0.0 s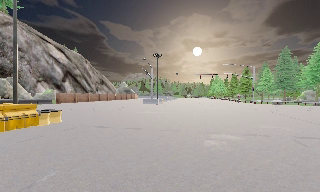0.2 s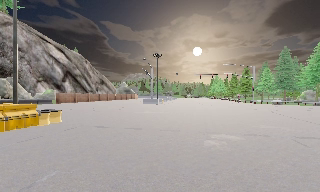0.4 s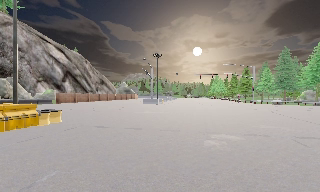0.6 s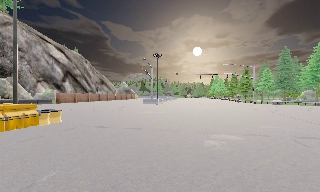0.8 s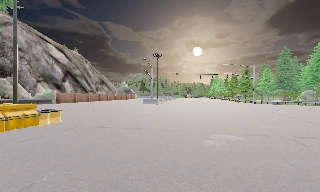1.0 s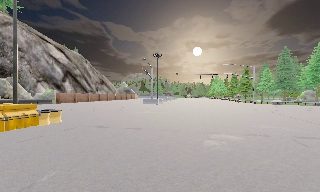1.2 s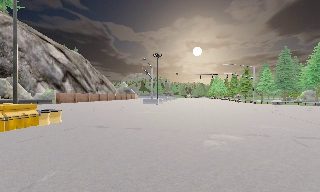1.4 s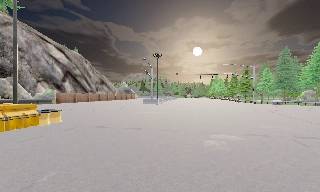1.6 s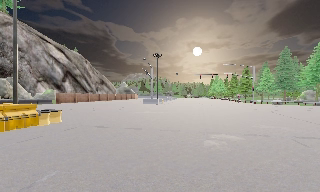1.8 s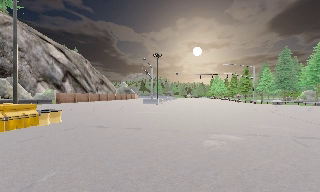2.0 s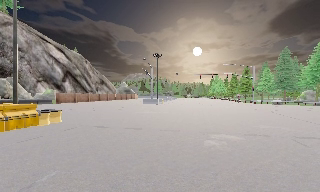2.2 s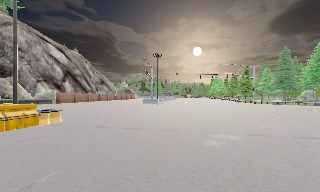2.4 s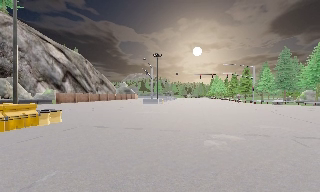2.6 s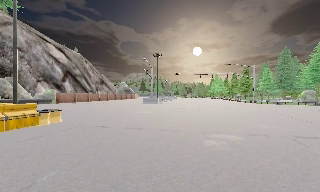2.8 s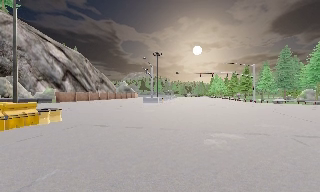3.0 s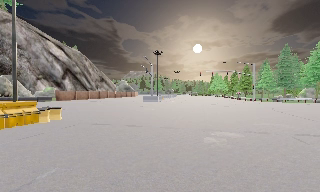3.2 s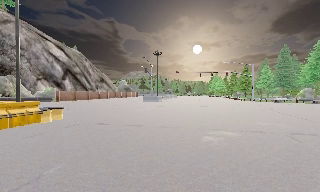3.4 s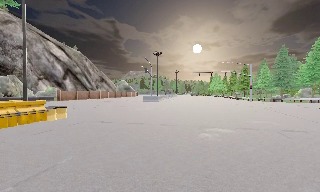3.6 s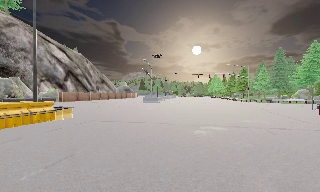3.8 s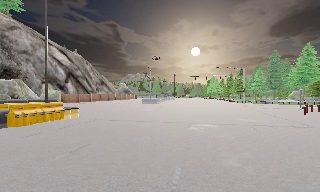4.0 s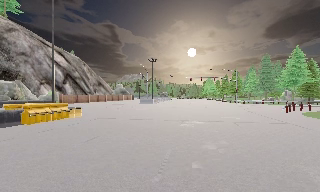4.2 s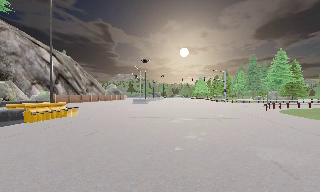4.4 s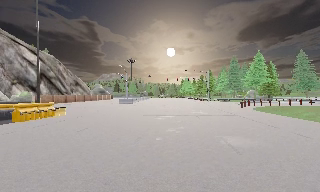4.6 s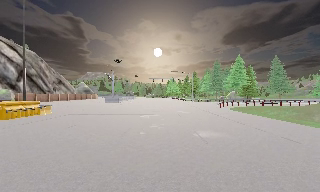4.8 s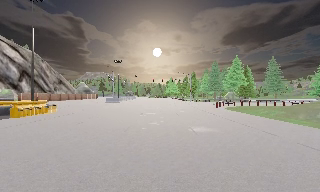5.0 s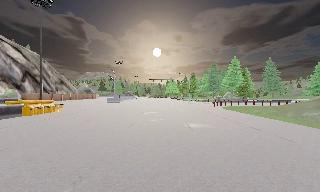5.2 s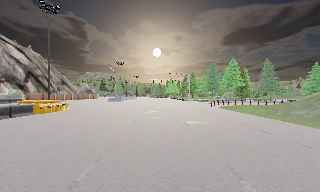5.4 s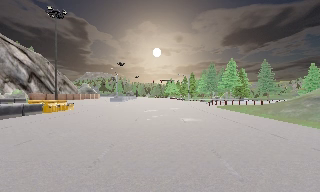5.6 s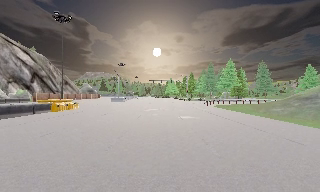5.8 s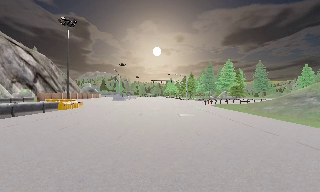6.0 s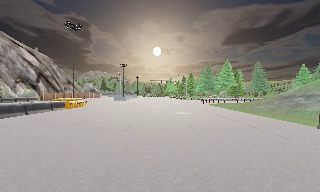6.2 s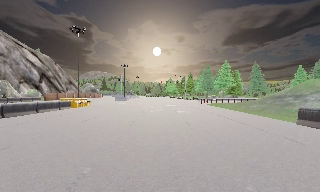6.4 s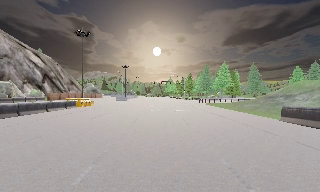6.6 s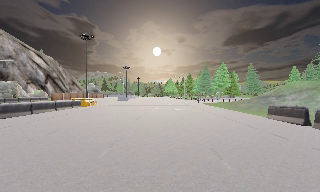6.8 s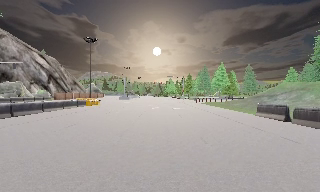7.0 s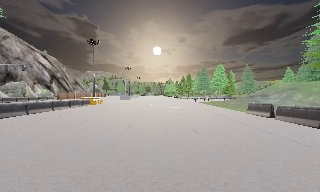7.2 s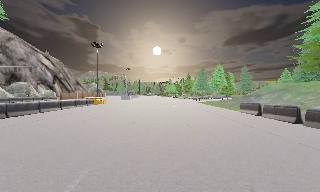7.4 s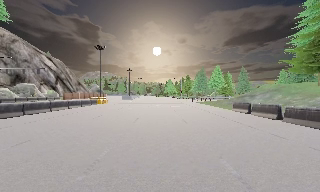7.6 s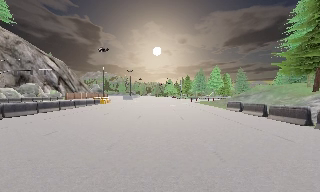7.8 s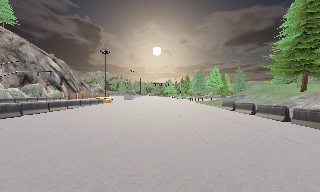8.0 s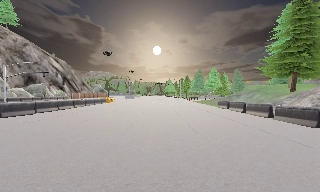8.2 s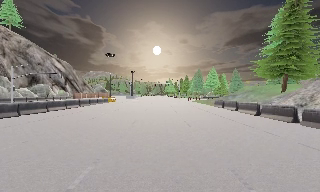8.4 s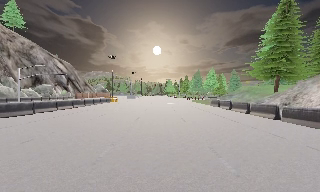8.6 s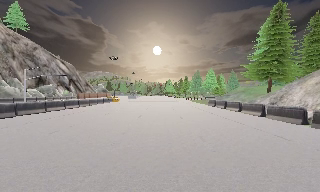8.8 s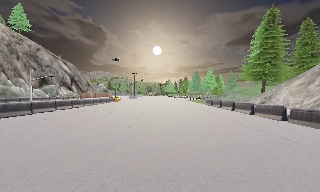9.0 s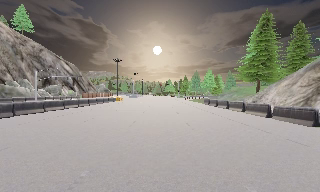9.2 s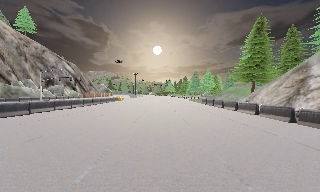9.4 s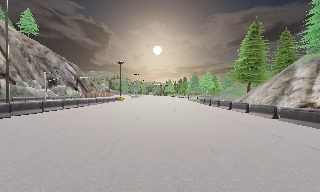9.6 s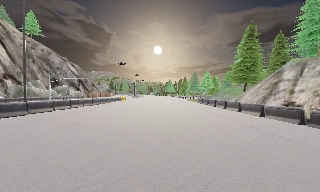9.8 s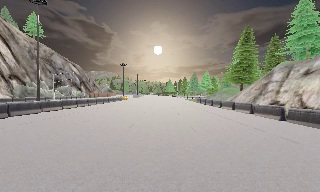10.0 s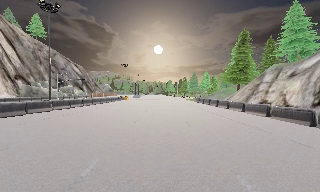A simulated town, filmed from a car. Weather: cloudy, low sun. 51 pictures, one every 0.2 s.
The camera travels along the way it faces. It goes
backward.
0.0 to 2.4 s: The camera keeps its place and its aim.
2.4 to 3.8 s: The camera travels backward, about 3 m, so what stands in front gets smaller. It gains speed.
3.8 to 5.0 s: The scene slides to the left, as the camera pans about 15 degrees to its right. It travels backward, about 7 m, so what stands in front gets smaller.
5.0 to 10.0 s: The camera travels backward, about 35 m, so what stands in front gets smaller.
The film runs backward here.
